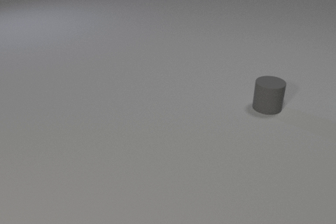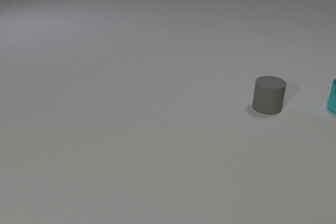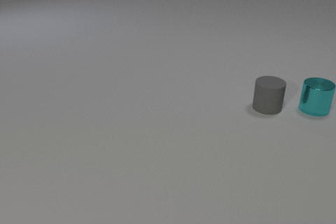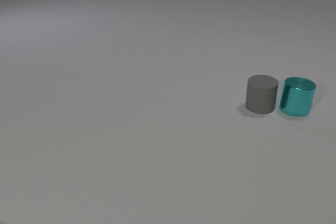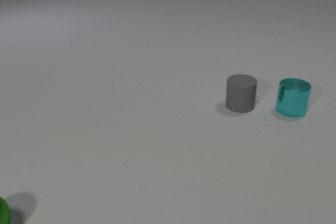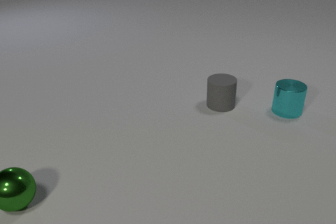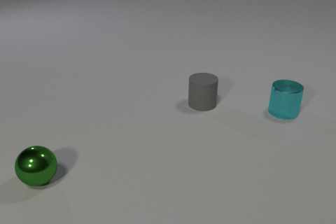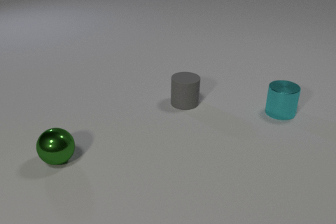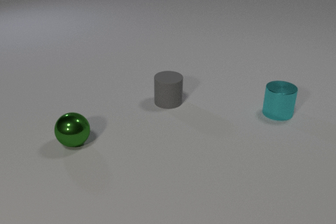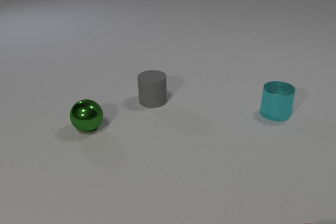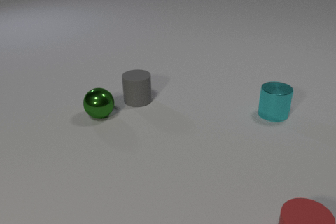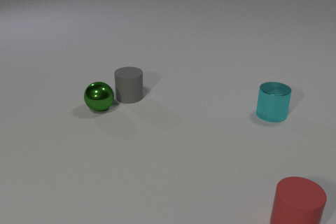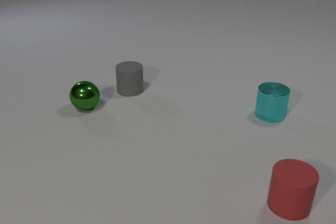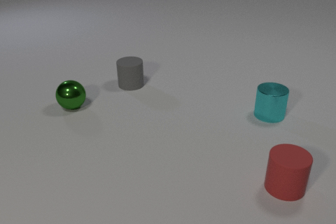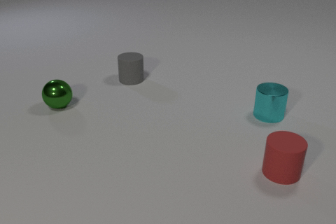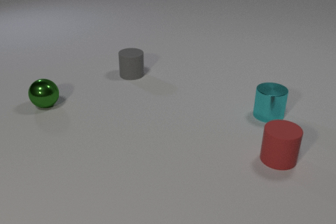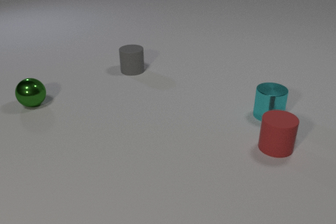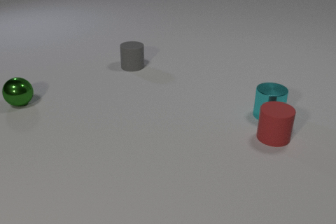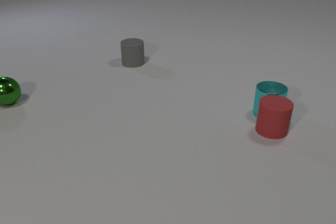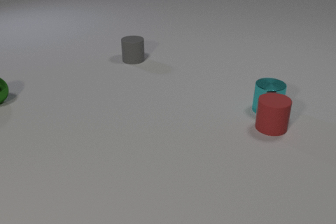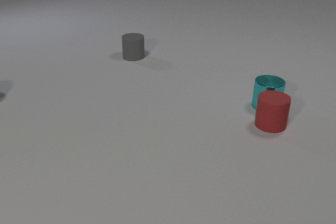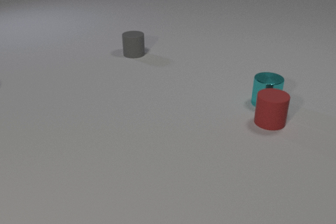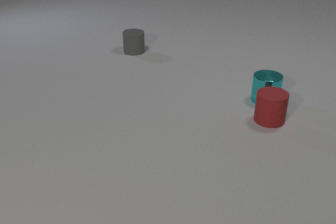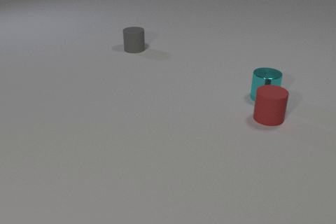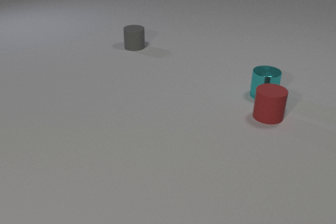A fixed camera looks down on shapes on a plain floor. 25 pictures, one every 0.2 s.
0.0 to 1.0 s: The cyan metal cylinder comes in at the right edge, slides to the left and toward the camera. The gray rubber cylinder slides to the left. The green metal sphere comes in at the left edge, rolls away from the camera and to the right. The cyan metal cylinder and the gray rubber cylinder collide.
1.0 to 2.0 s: The cyan metal cylinder slides to the left and toward the camera. The gray rubber cylinder slides to the left. The red rubber cylinder comes in at the bottom edge, slides away from the camera. The green metal sphere rolls away from the camera and to the right.
2.0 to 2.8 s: The gray rubber cylinder slides away from the camera. The red rubber cylinder slides away from the camera. The green metal sphere rolls to the left and away from the camera. The gray rubber cylinder and the green metal sphere collide.
2.8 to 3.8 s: The cyan metal cylinder slides away from the camera. The gray rubber cylinder slides away from the camera. The red rubber cylinder slides away from the camera. The green metal sphere rolls to the left and away from the camera. The cyan metal cylinder and the red rubber cylinder collide.
3.8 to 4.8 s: The cyan metal cylinder slides away from the camera. The gray rubber cylinder slides away from the camera. The red rubber cylinder slides away from the camera. The green metal sphere rolls to the left, leaves at the left edge.
How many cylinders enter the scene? 2.
How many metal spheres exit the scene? 1.
What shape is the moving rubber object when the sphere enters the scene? cylinder.
